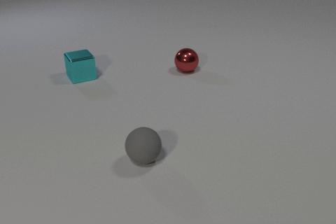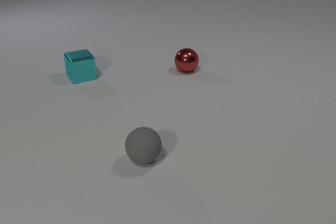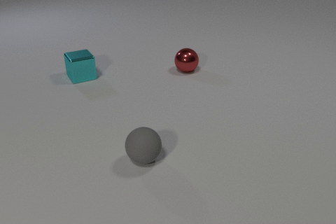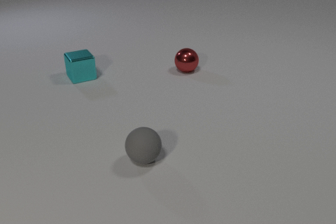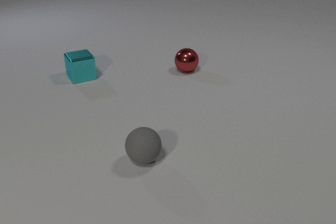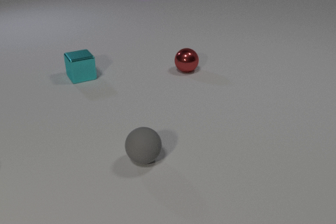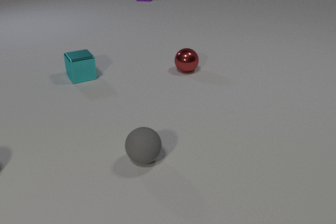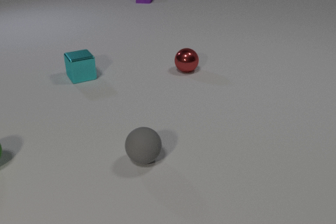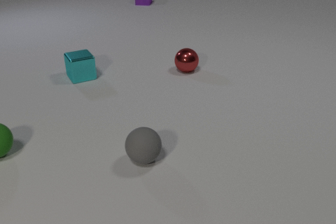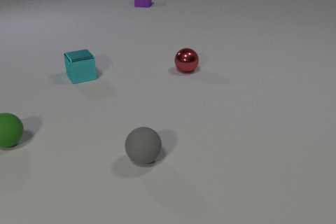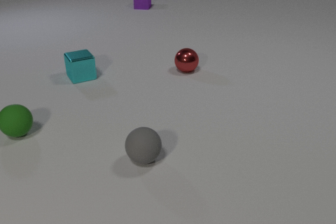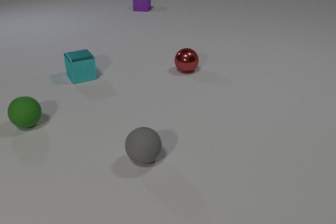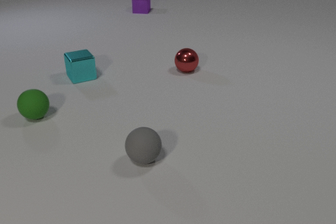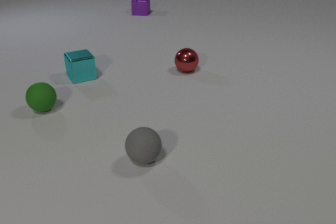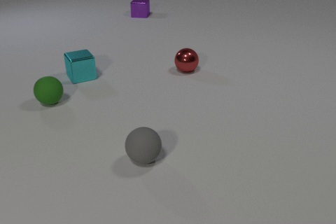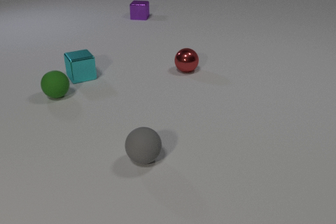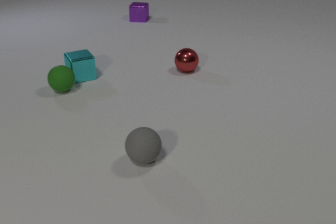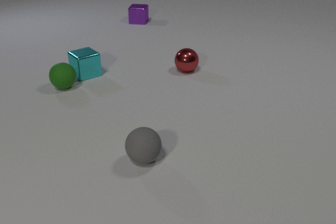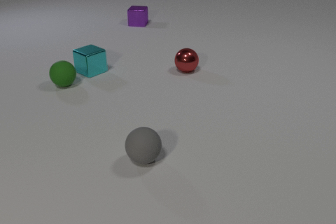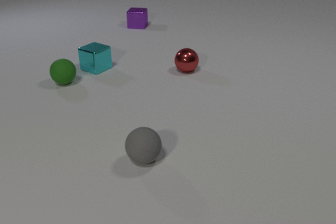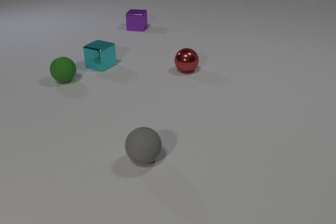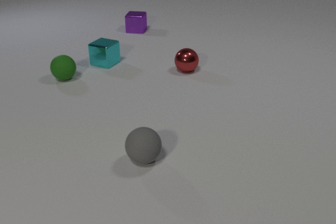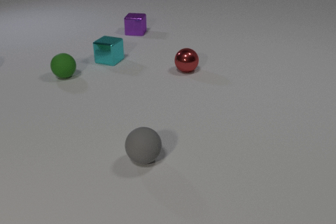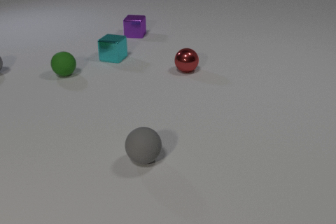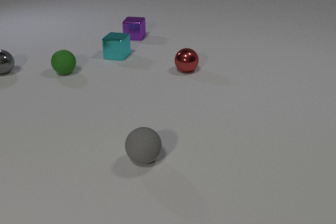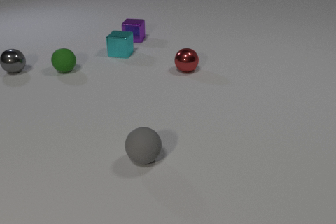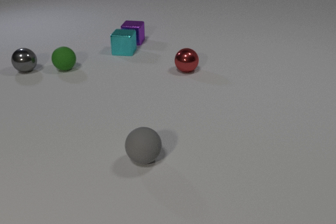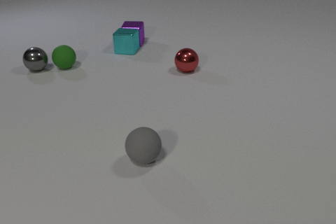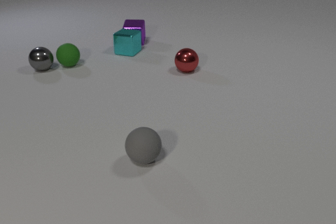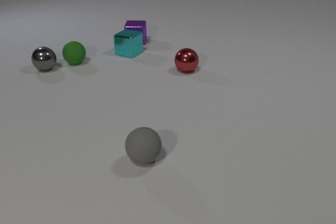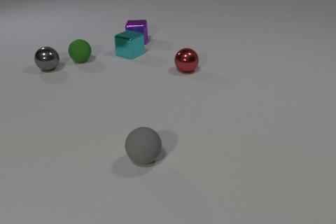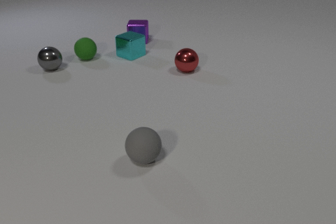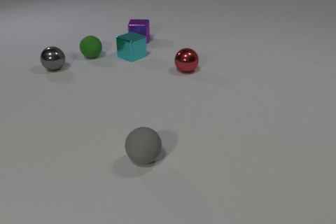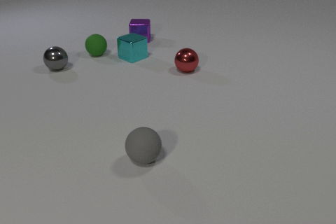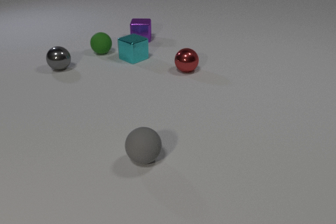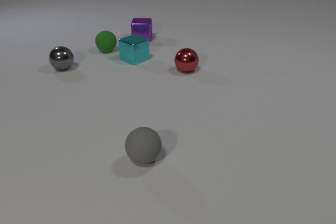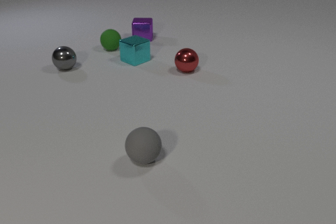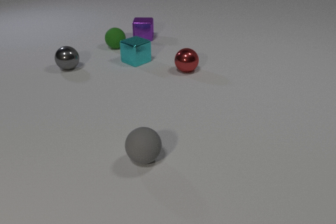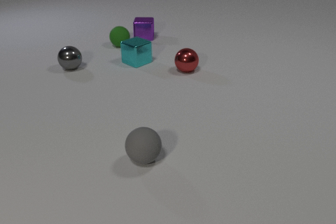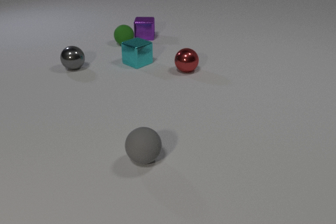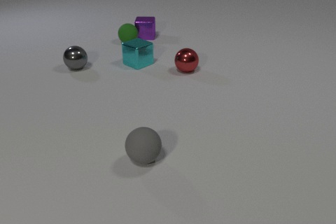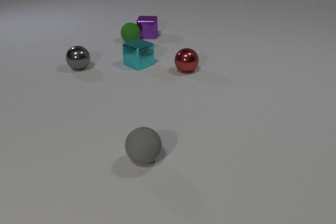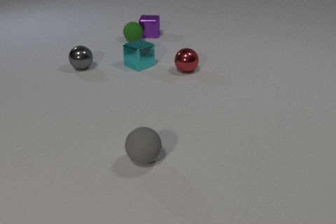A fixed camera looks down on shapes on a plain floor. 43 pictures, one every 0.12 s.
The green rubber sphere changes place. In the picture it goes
away from the camera.
The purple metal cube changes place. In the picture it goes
toward the camera.
0.00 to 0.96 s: The green rubber sphere comes in at the left edge, rolls away from the camera and to the right. The purple metal cube comes in at the top edge, slides toward the camera.
0.96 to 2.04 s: The green rubber sphere rolls away from the camera and to the right. The cyan metal cube slides away from the camera. The purple metal cube slides toward the camera. The green rubber sphere and the cyan metal cube collide.
2.04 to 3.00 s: The green rubber sphere rolls away from the camera. The cyan metal cube slides away from the camera and to the right, spins so that its near face slides to the right, counterclockwise seen from above. The purple metal cube slides toward the camera. The gray metal sphere comes in at the left edge, rolls to the right.
3.00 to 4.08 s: The green rubber sphere rolls away from the camera and to the right. The cyan metal cube slides toward the camera and to the right, spins clockwise seen from above by about 30 degrees, its near face sliding to the left. The purple metal cube slides to the right. The gray metal sphere rolls to the right. The cyan metal cube and the purple metal cube collide. The green rubber sphere and the gray metal sphere collide.
4.08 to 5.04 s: The green rubber sphere rolls to the right and away from the camera. The cyan metal cube slides toward the camera. The purple metal cube slides away from the camera and to the right. The gray metal sphere rolls to the right. The green rubber sphere and the purple metal cube collide.
What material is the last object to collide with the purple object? rubber.
What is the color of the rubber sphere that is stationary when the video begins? gray.
What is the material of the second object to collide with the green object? metal.
